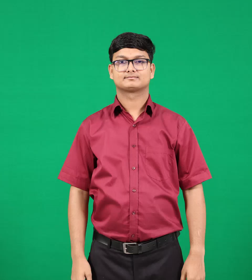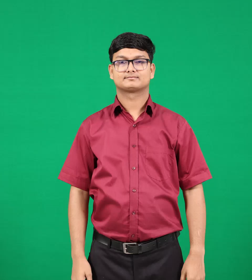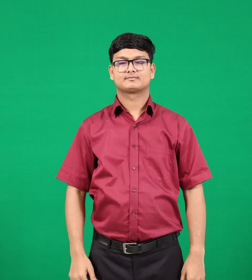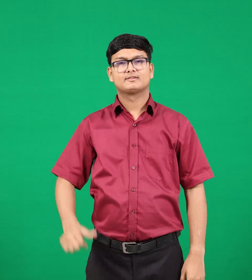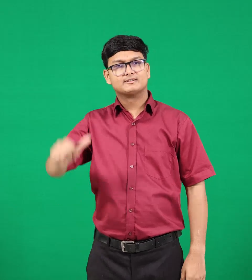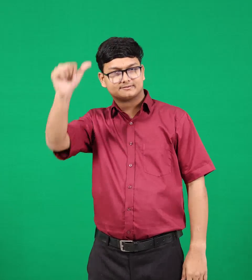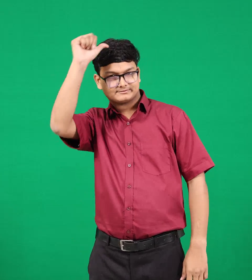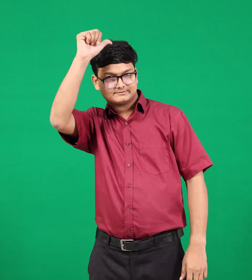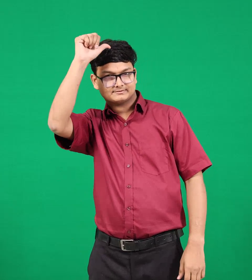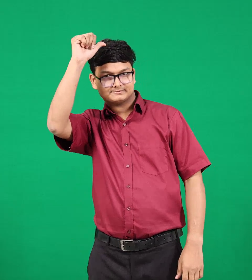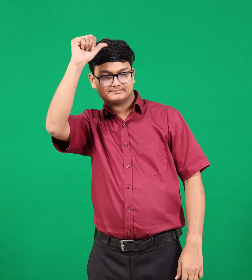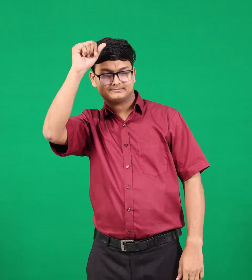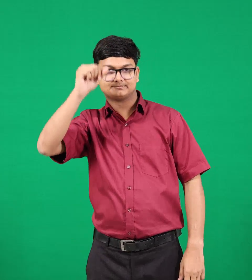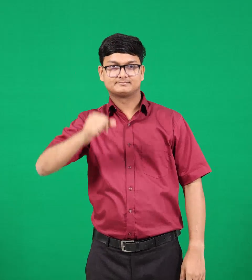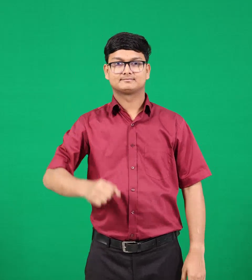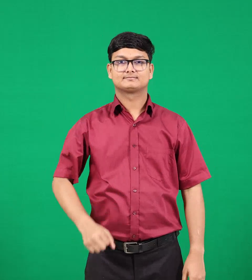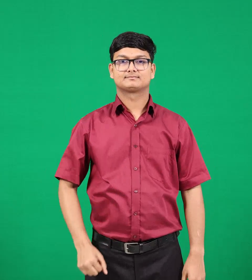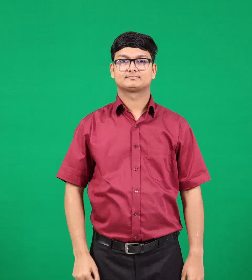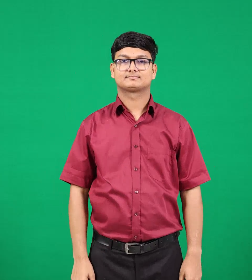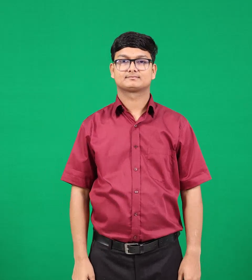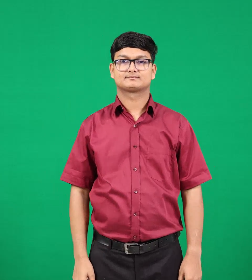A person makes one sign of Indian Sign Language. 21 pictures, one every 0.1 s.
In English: bath
